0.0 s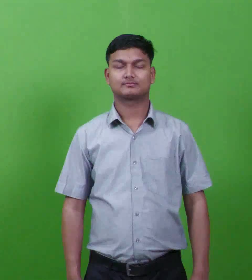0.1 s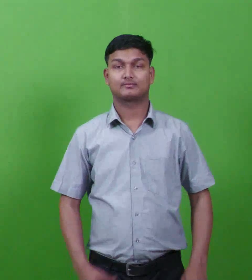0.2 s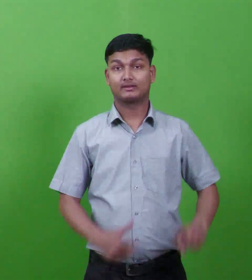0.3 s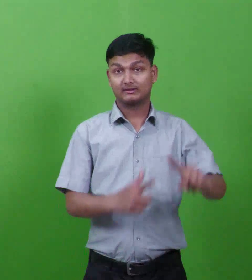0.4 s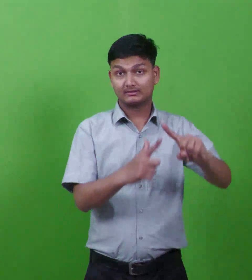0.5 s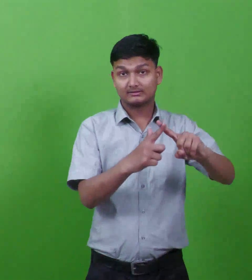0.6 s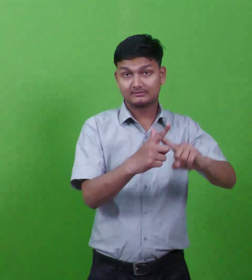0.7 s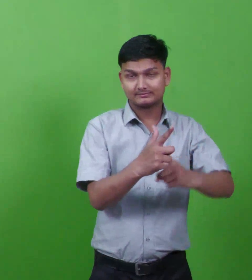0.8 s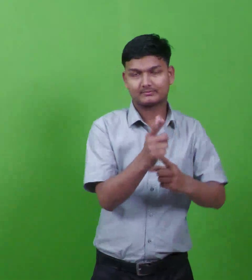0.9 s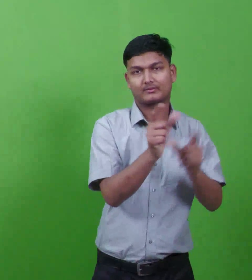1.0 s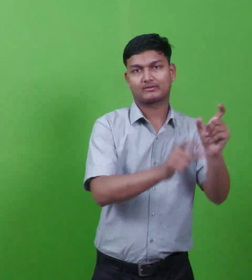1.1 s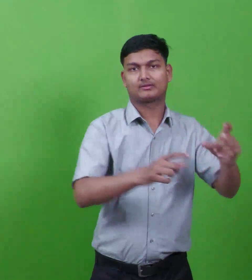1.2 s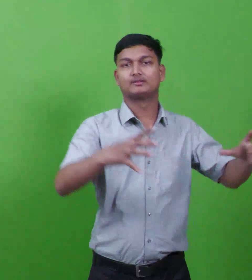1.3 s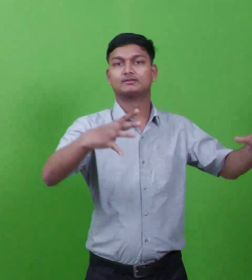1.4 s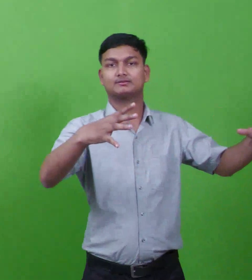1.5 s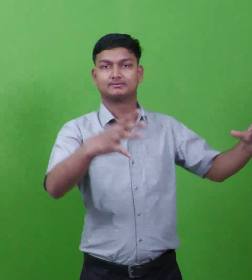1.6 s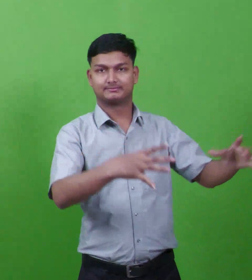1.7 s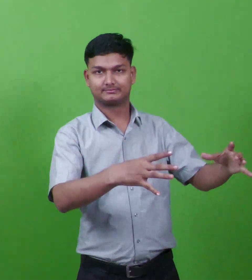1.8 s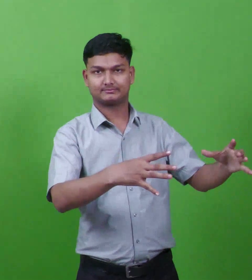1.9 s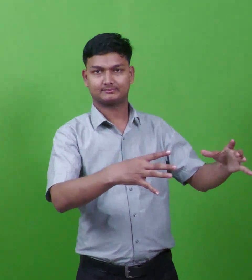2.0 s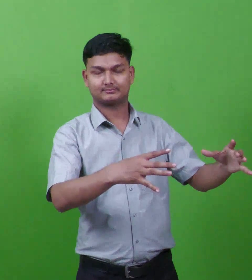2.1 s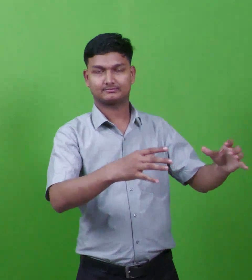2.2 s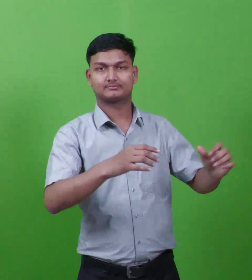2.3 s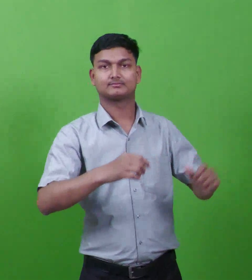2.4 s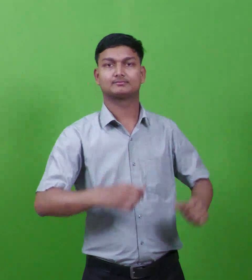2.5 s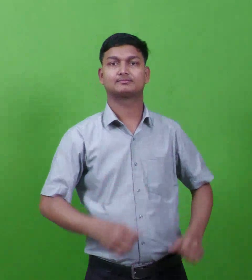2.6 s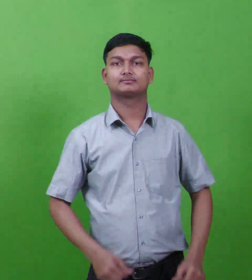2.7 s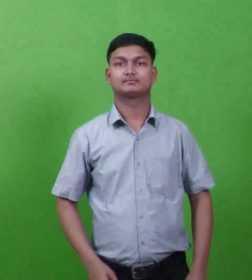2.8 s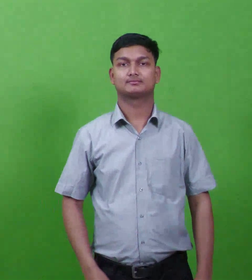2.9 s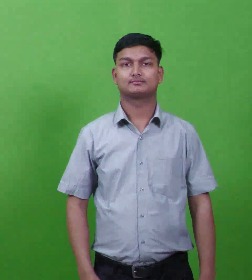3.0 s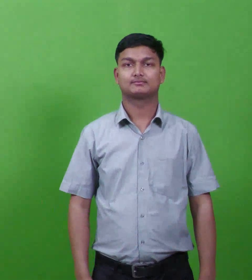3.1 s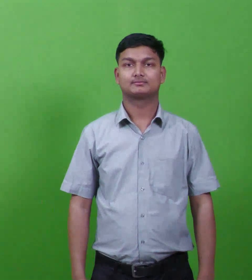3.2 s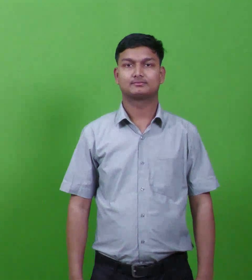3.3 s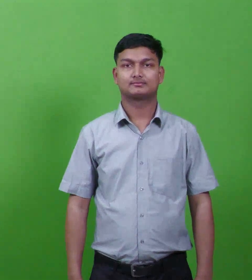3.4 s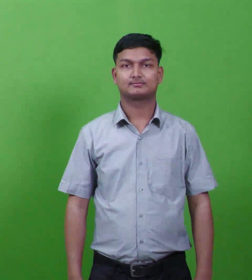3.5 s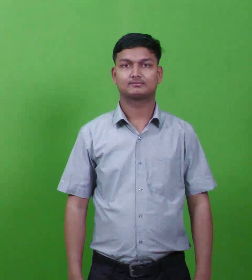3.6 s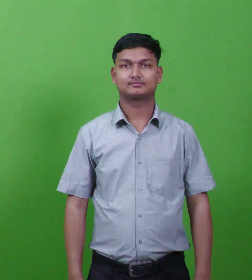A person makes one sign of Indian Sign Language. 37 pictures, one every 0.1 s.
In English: jebusites
